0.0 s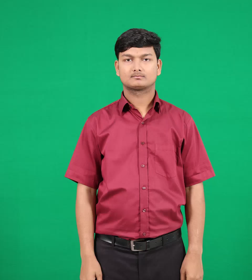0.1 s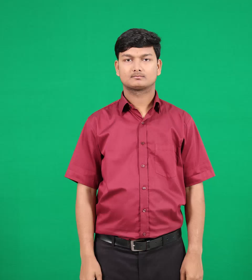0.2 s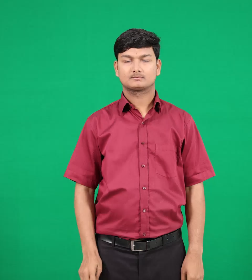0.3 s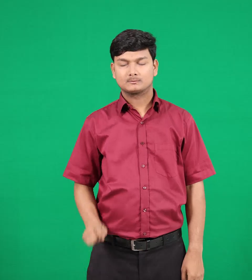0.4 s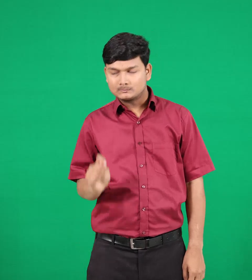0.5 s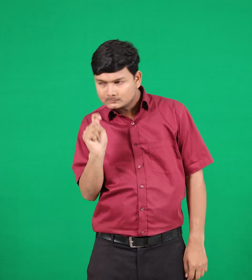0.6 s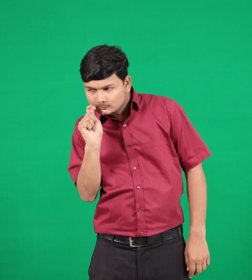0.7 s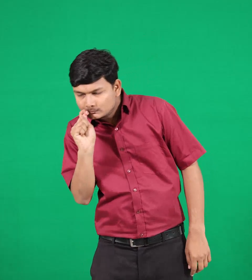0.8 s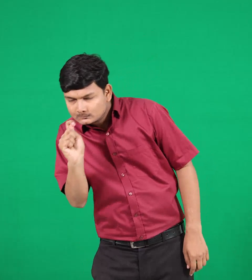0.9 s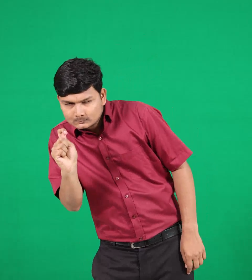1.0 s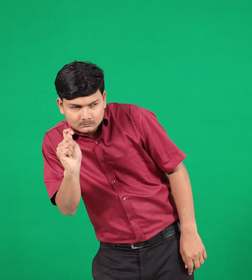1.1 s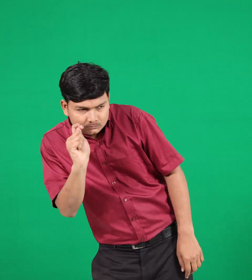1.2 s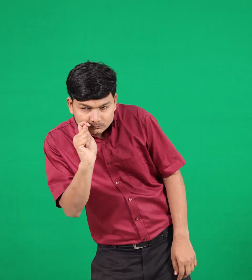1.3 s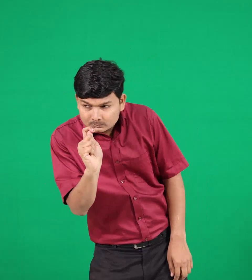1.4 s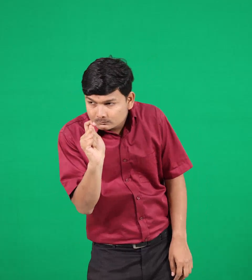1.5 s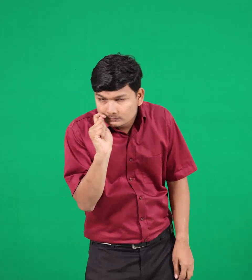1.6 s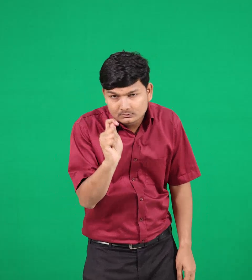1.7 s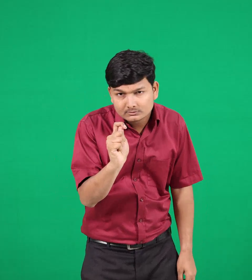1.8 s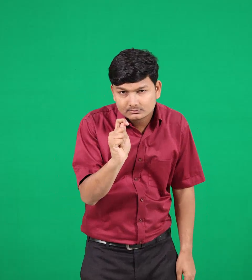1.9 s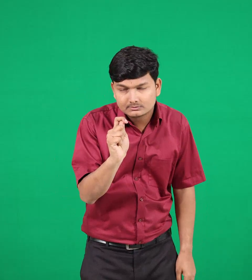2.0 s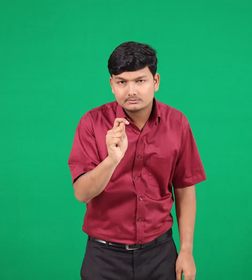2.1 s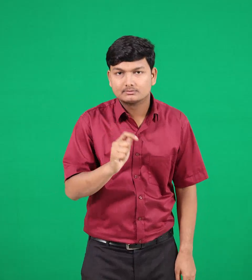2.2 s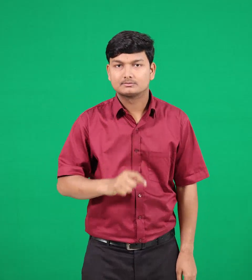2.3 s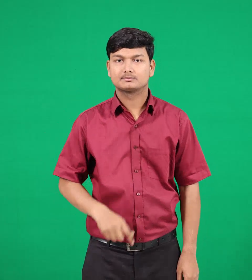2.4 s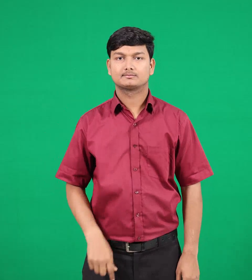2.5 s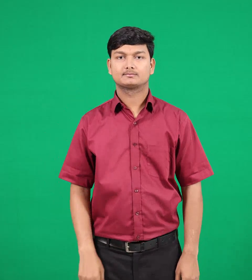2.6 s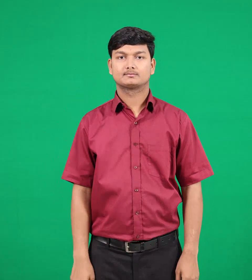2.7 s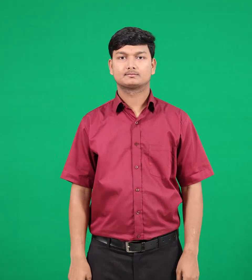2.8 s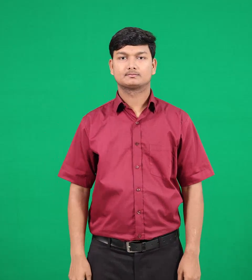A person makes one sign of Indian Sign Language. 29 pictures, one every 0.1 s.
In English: spy
